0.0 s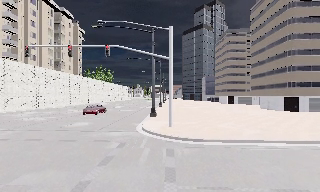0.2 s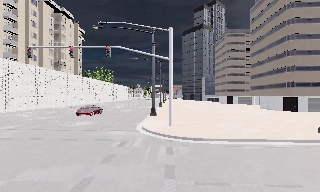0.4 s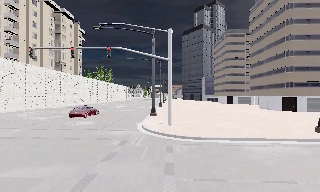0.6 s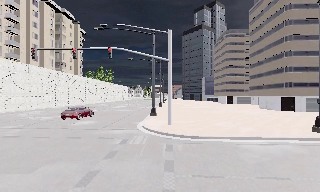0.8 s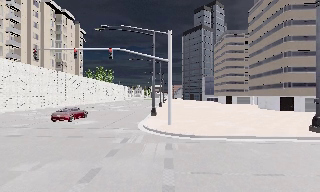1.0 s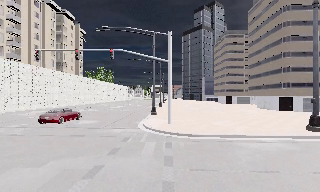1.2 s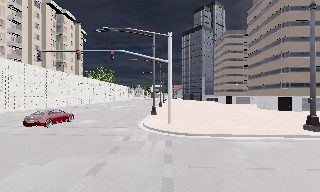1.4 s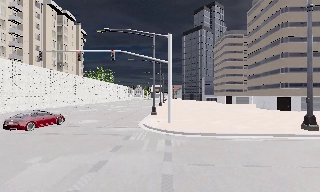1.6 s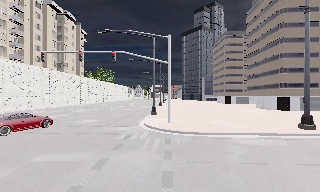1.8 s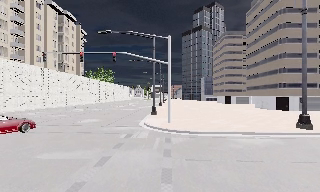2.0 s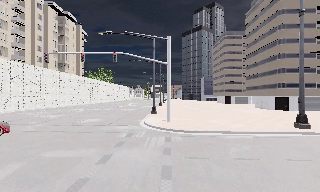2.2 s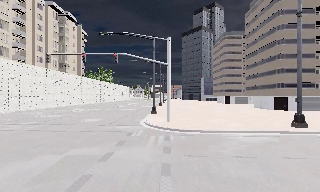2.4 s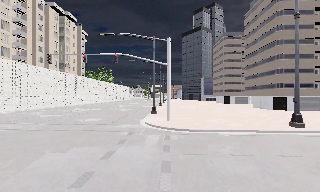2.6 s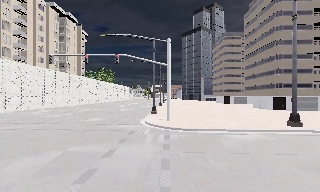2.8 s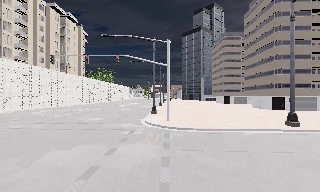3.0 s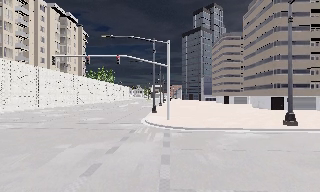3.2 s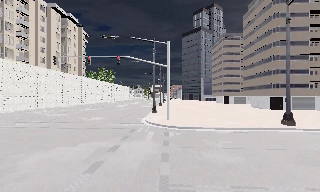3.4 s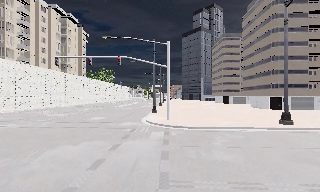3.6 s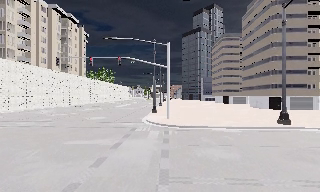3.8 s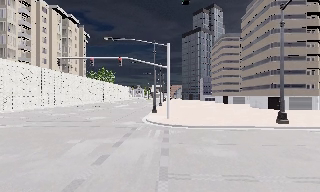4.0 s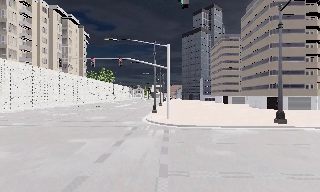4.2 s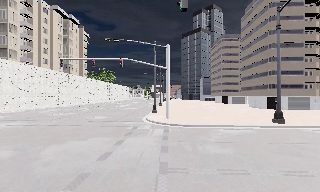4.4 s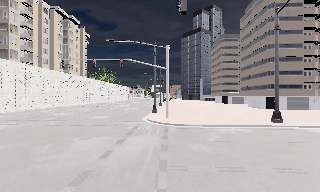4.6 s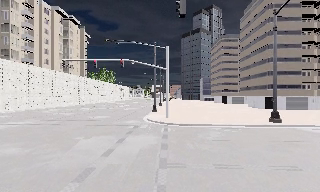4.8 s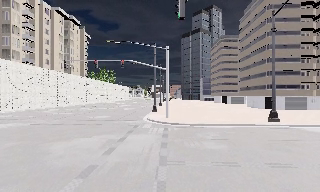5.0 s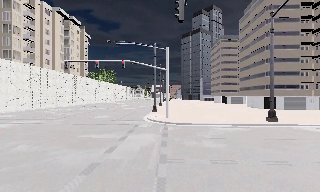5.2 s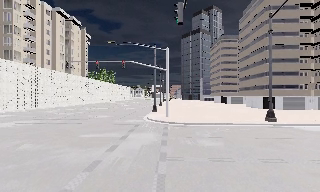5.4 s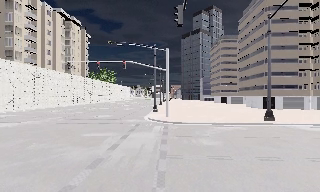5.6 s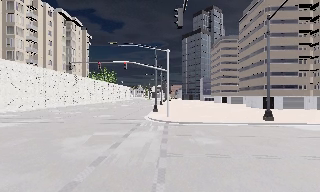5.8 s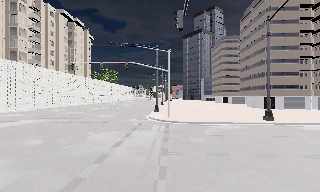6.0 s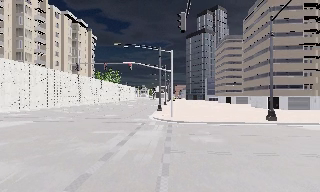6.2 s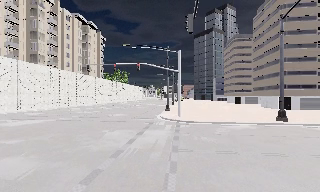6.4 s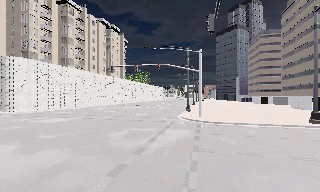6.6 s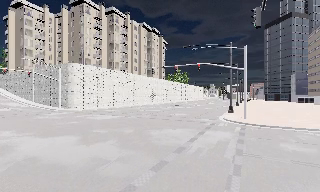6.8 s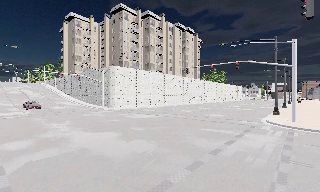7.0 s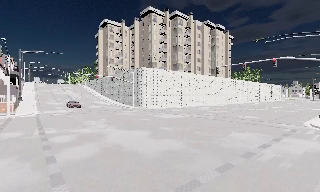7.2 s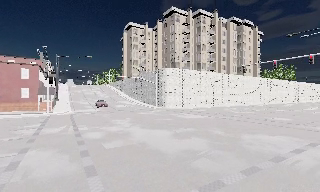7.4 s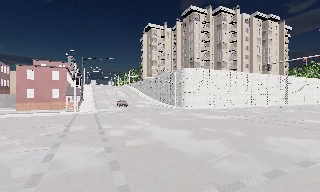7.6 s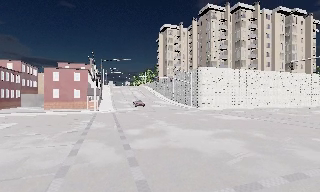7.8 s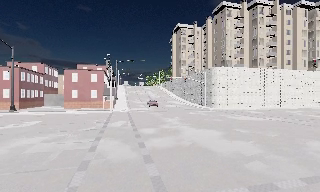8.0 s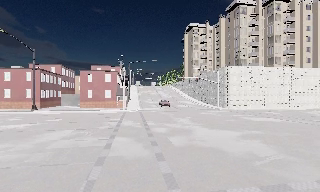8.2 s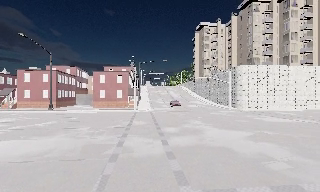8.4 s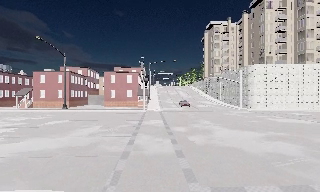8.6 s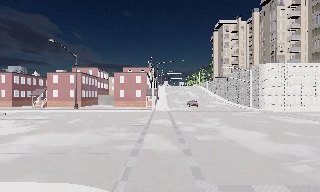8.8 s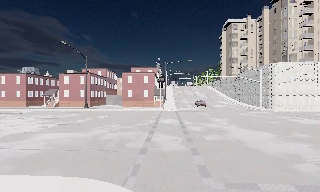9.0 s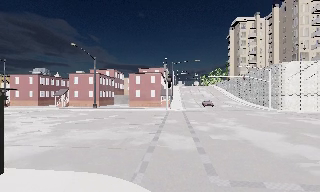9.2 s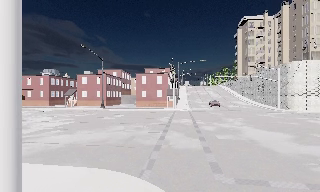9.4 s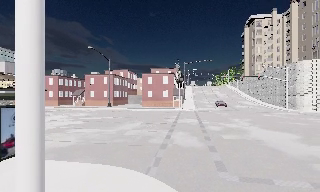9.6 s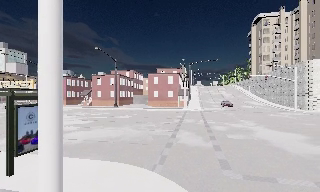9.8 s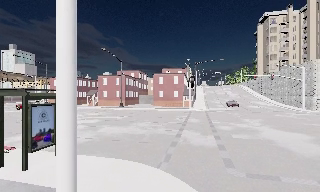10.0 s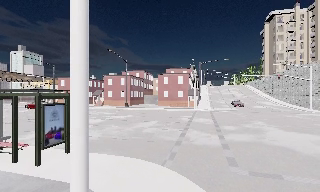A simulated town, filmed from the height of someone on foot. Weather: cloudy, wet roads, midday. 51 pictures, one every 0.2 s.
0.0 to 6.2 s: The camera travels backward, about 7 m, so what stands in front gets smaller.
6.2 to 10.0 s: The camera swings to its left by about 100 degrees, and the scene slides to the right. It travels backward, about 4 m.
The film runs backward here.
